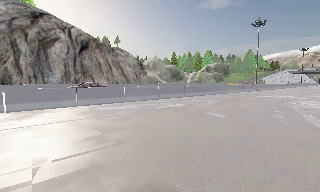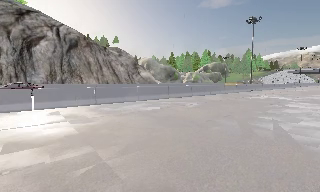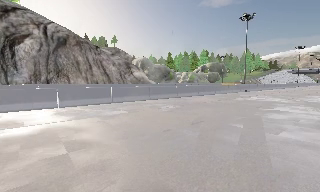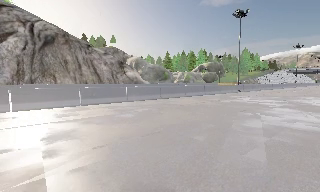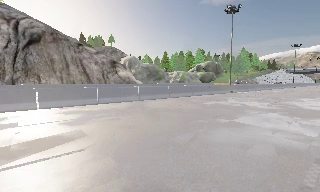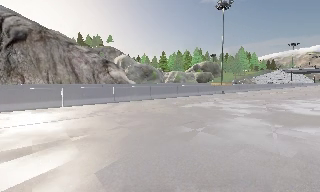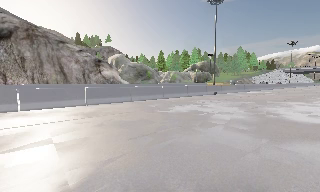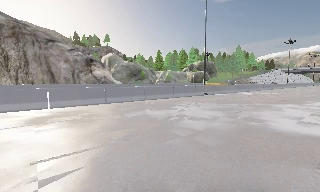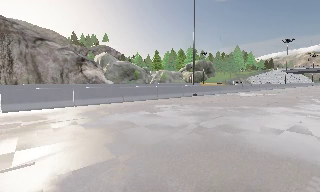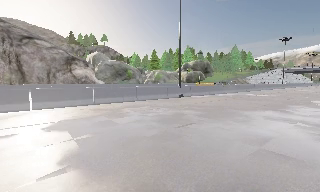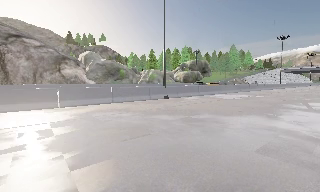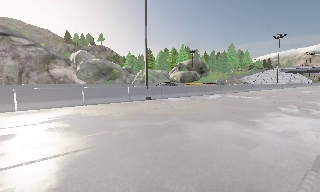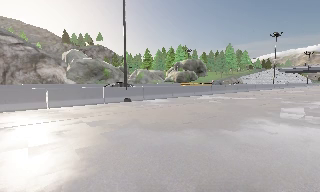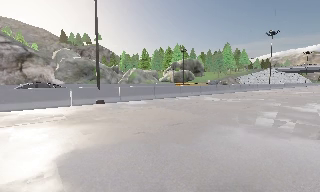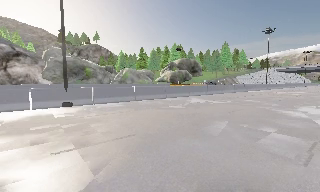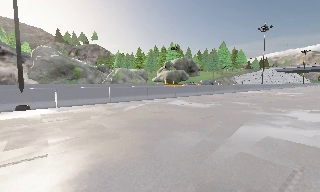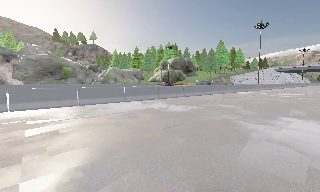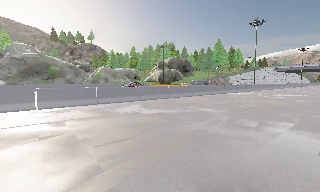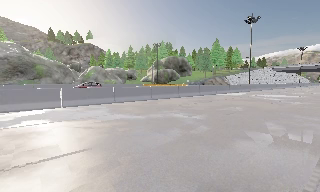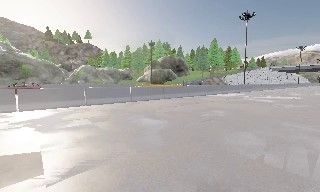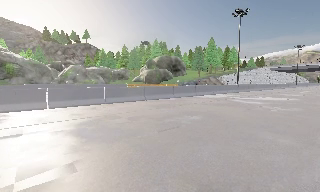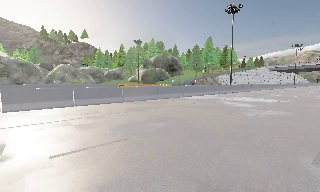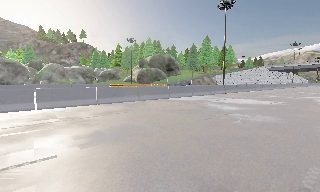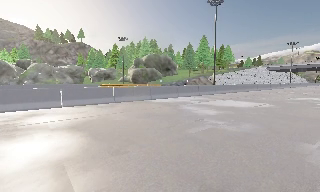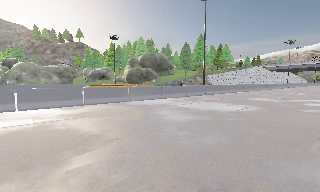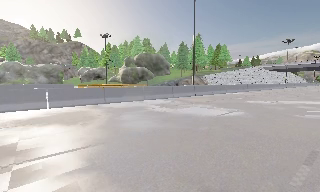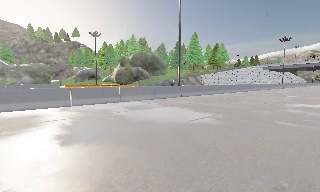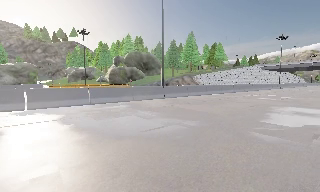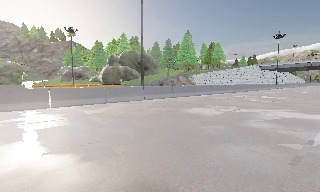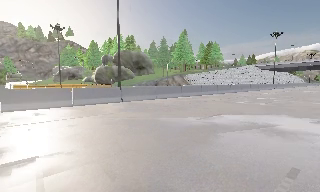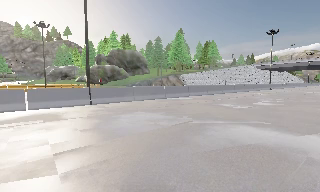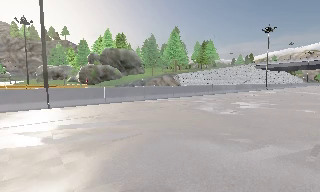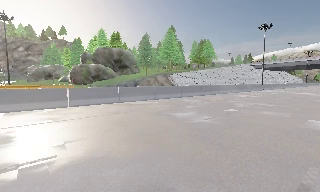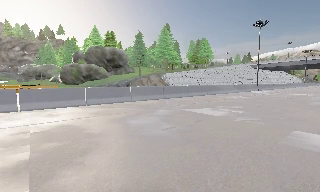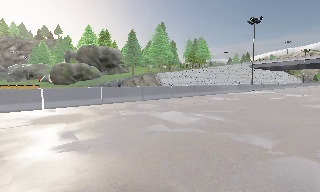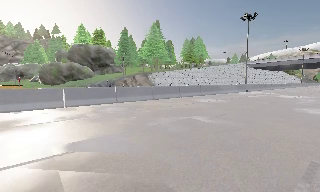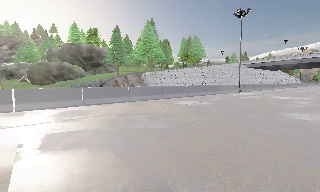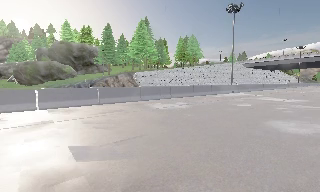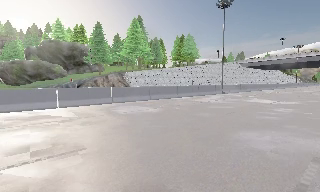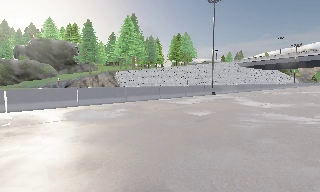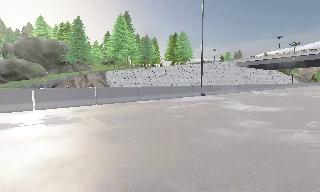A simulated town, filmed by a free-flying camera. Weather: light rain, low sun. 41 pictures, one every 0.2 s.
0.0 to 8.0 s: The camera travels to its right and forward, about 85 m, so close, fixed things drift to the left.
The film runs forward here.
